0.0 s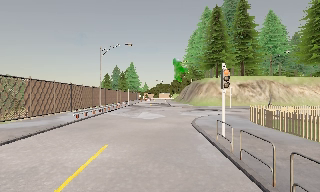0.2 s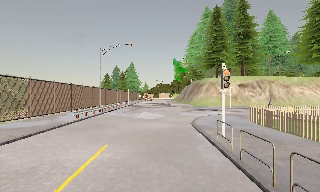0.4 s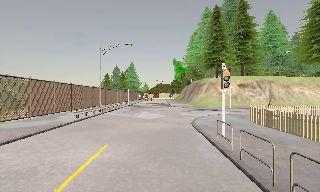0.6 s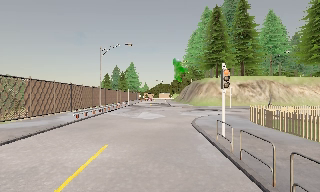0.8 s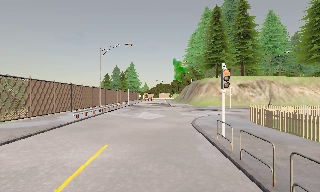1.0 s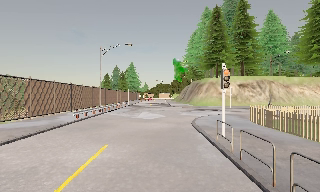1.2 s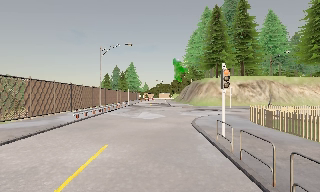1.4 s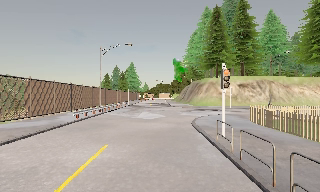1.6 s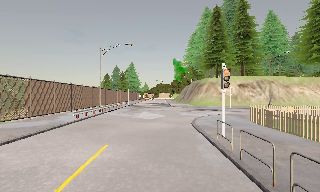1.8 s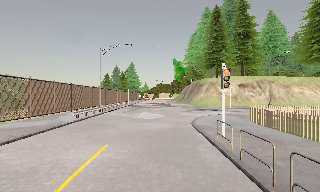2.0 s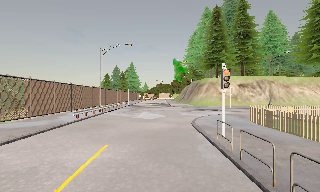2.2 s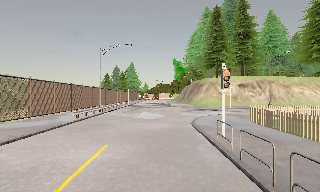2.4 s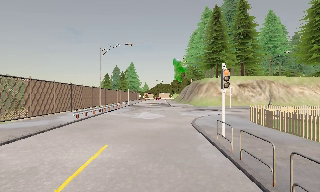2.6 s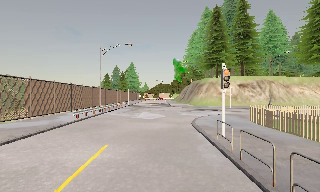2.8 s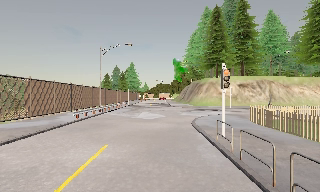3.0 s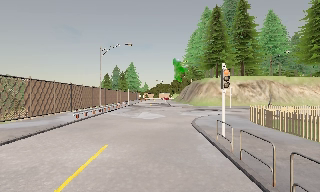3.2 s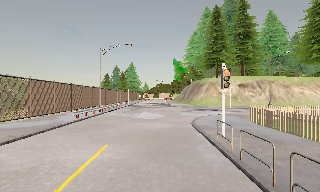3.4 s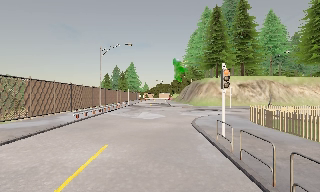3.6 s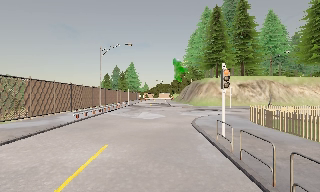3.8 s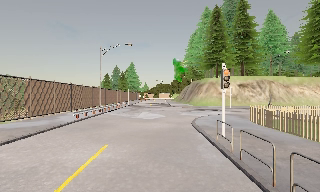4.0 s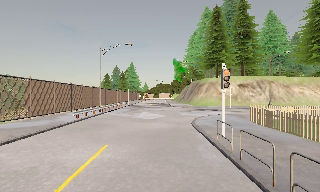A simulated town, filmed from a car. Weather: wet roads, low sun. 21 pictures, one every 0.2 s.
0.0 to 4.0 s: The camera keeps its place and its aim.
The film runs backward here.
